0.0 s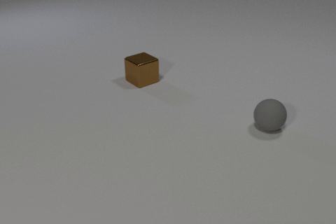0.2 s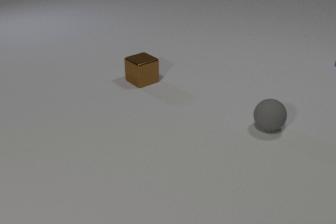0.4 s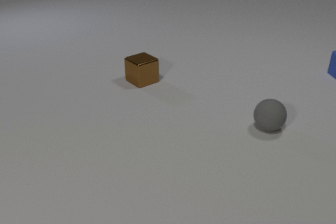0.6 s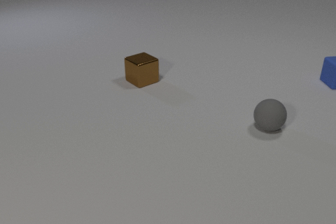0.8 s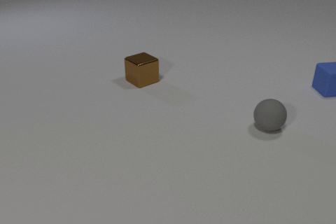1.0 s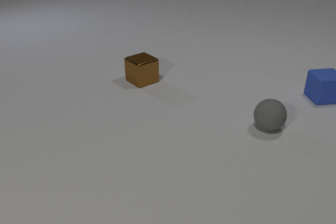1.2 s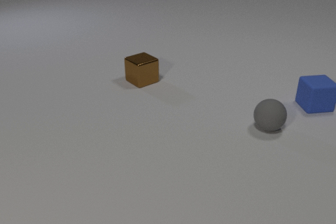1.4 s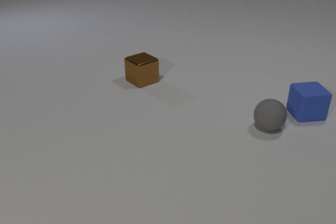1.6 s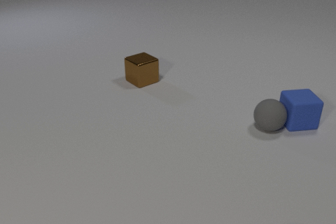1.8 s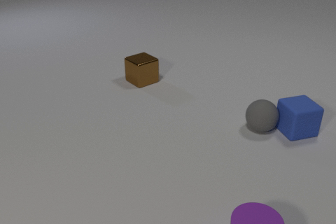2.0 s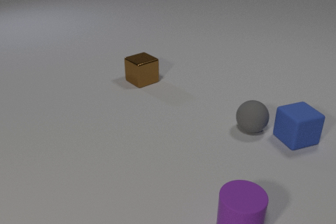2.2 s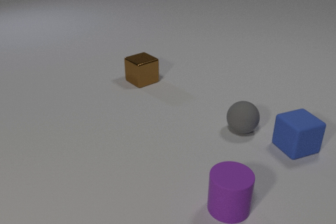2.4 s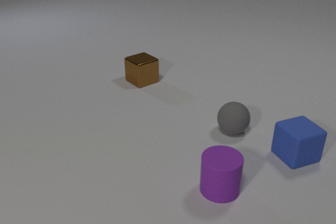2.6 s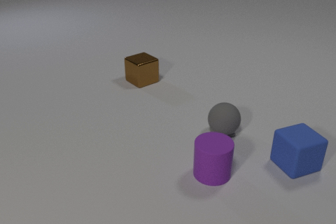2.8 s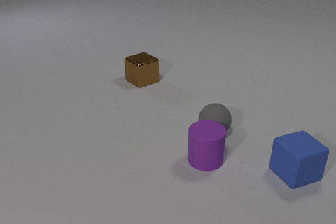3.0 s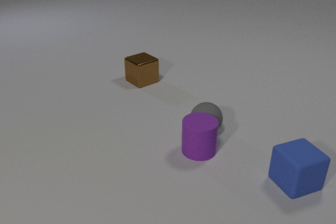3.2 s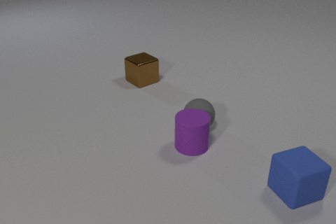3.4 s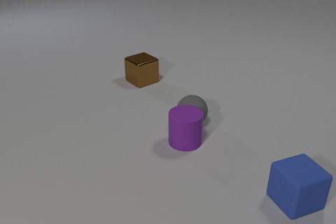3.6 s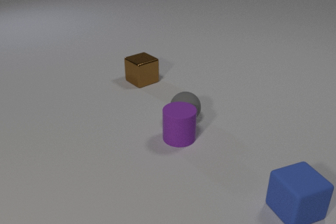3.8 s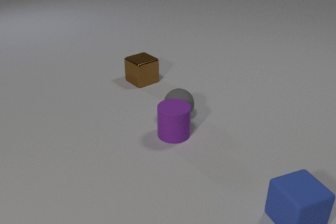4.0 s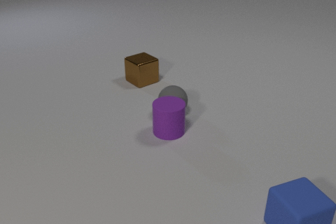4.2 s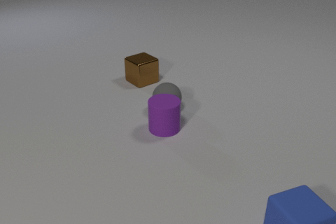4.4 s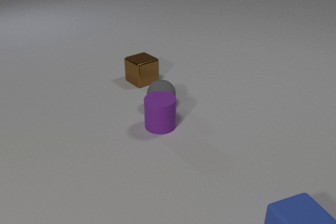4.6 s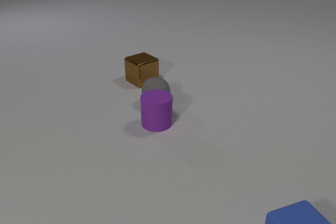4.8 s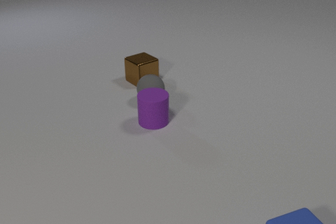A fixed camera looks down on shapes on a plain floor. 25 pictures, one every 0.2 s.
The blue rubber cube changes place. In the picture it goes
toward the camera.
The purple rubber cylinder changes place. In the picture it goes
away from the camera.
0.0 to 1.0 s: The blue rubber cube comes in at the right edge, slides toward the camera.
1.0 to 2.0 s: The blue rubber cube slides toward the camera. The gray rubber sphere rolls to the left and toward the camera. The purple rubber cylinder comes in at the bottom edge, slides away from the camera and to the left. The blue rubber cube and the gray rubber sphere collide.
2.0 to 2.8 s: The blue rubber cube slides toward the camera. The gray rubber sphere rolls to the left. The purple rubber cylinder slides away from the camera.
2.8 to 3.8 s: The blue rubber cube slides toward the camera. The gray rubber sphere rolls to the left and away from the camera. The purple rubber cylinder slides away from the camera and to the left. The gray rubber sphere and the purple rubber cylinder collide.
3.8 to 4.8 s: The blue rubber cube slides toward the camera. The gray rubber sphere rolls away from the camera and to the left. The purple rubber cylinder slides away from the camera and to the left.
How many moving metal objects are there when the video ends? 0.
What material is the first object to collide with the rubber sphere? rubber.
How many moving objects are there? 3.
